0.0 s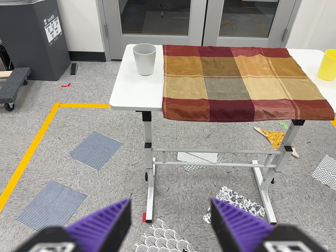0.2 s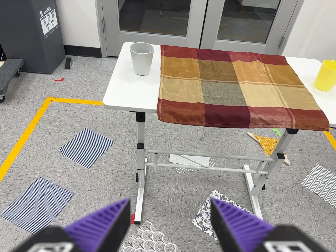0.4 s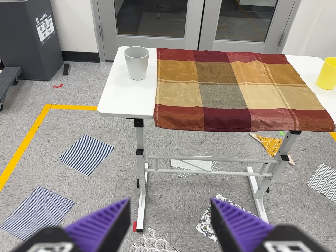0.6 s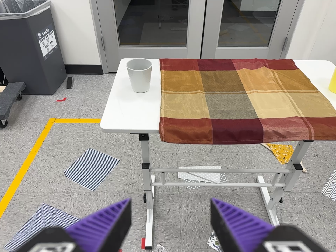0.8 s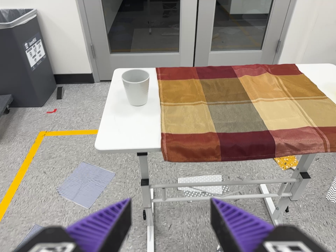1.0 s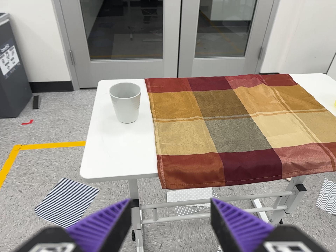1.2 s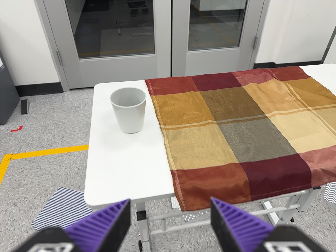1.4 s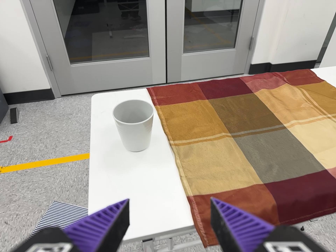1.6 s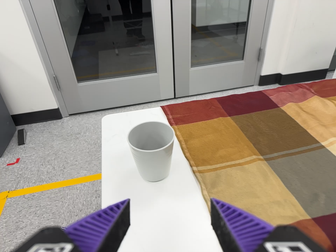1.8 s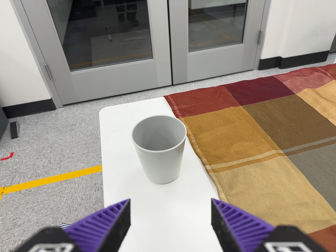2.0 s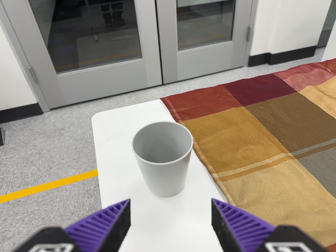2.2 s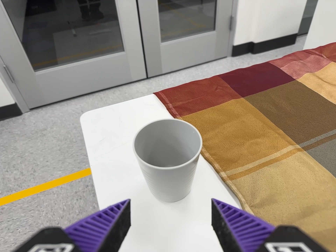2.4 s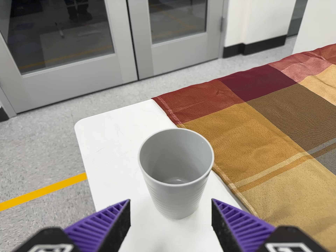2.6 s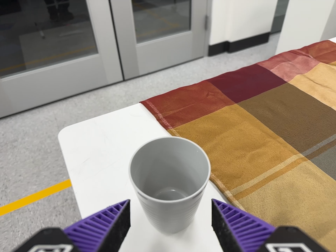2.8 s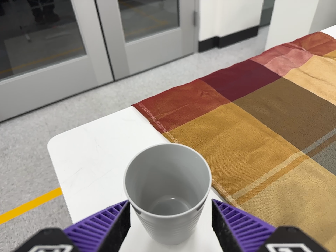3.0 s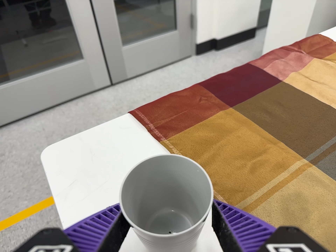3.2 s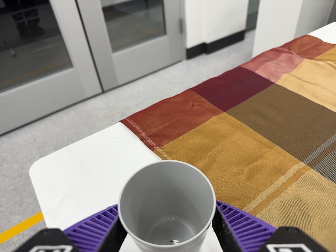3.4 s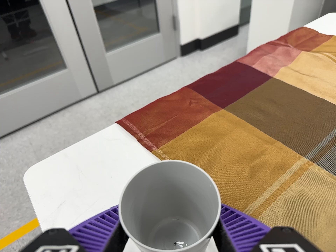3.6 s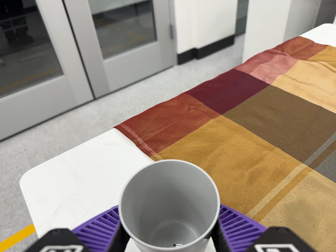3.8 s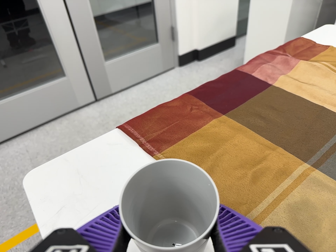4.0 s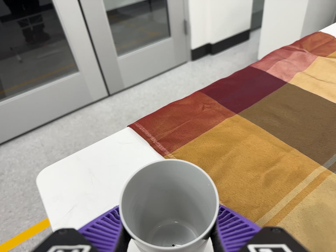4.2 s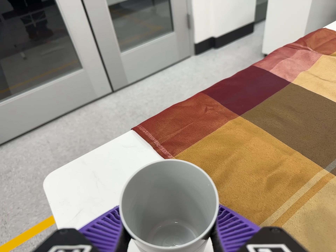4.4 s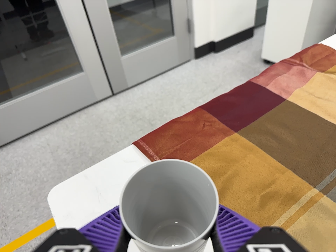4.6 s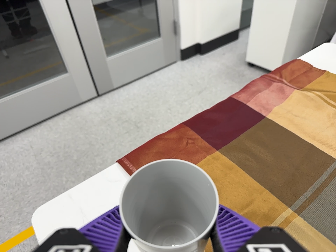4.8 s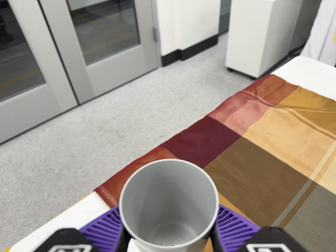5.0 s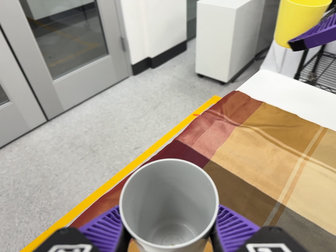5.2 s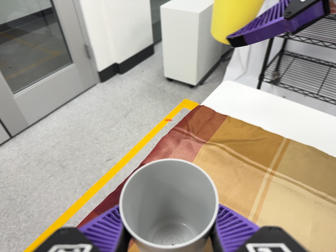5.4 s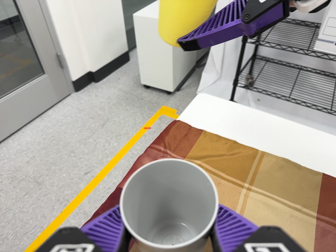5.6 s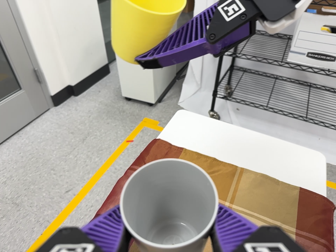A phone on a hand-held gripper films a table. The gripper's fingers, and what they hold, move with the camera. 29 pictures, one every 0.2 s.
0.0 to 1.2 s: The camera travels forward and toward the top of its view, about 32 cm, so what stands in front looms larger. It rolls about its line of sight by about 10 degrees, and the scene rotates counterclockwise.
1.2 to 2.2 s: The camera travels forward and to its left, about 28 cm, so what stands in front looms larger. It rolls about its line of sight by about 10 degrees, and the scene rotates counterclockwise.
2.2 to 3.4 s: The camera travels forward and toward the top of its view, about 10 cm, so what stands in front looms larger. It rolls about its line of sight by about 10 degrees, and the scene rotates counterclockwise.
3.4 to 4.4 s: The camera travels toward the top of its view, about 4 cm, so close, fixed things drift downward.
4.4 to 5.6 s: The camera swings to its right by about 25 degrees, and the scene slides to the left. It travels toward the top of its view, about 24 cm, so close, fixed things drift downward. It rolls about its line of sight by about 15 degrees, and the scene rotates counterclockwise.
The film runs forward here.
